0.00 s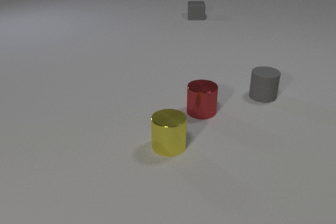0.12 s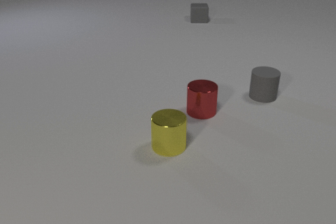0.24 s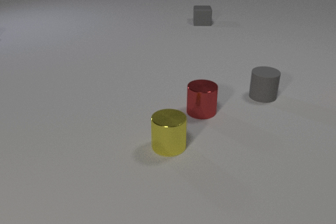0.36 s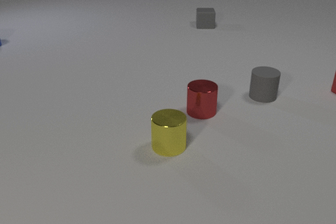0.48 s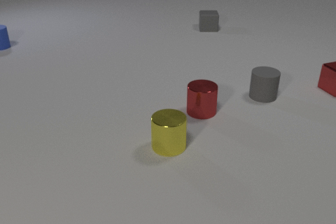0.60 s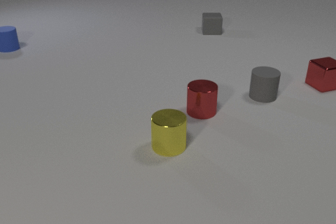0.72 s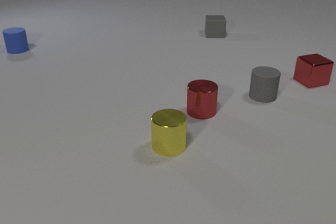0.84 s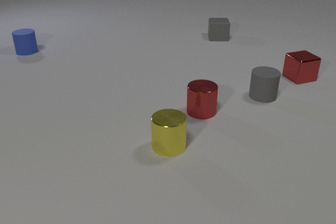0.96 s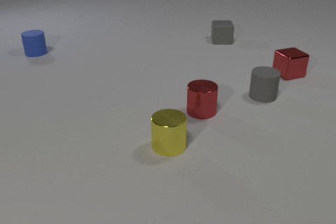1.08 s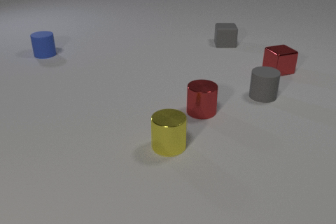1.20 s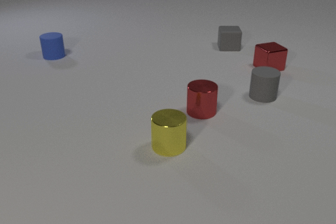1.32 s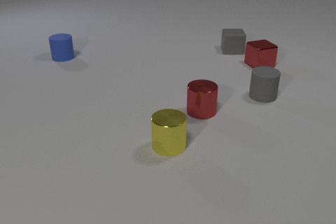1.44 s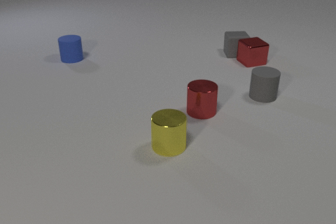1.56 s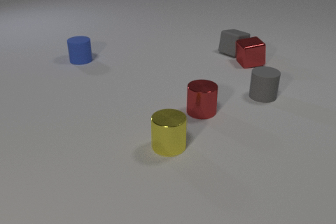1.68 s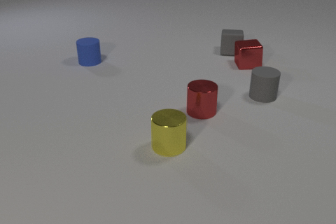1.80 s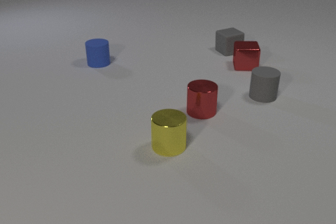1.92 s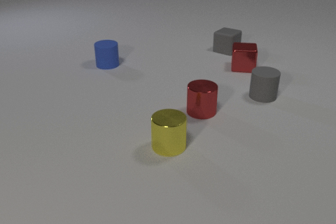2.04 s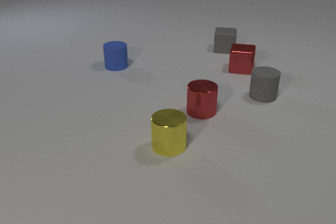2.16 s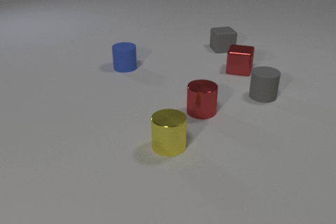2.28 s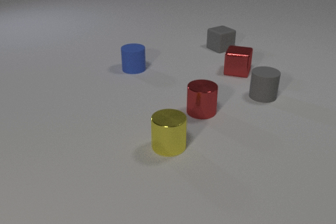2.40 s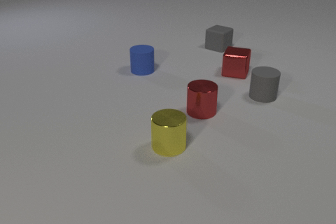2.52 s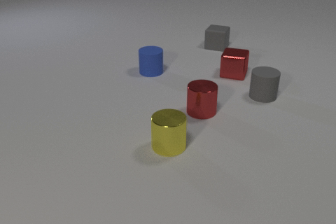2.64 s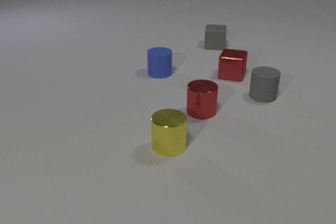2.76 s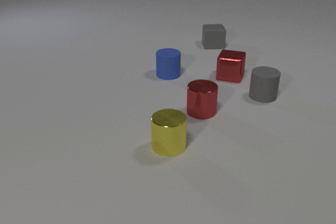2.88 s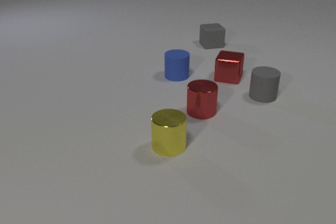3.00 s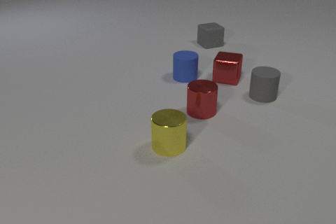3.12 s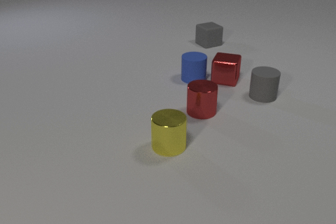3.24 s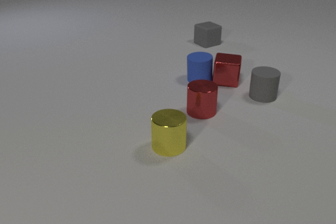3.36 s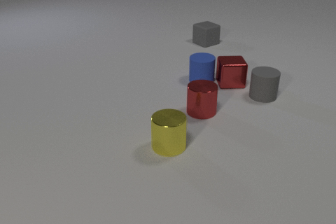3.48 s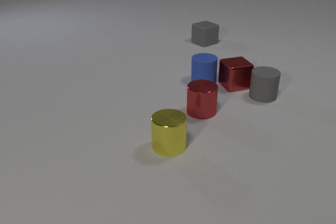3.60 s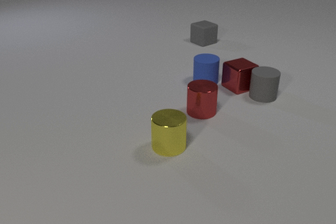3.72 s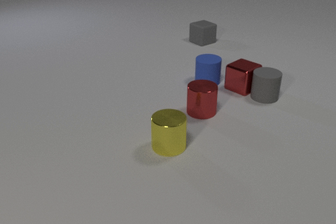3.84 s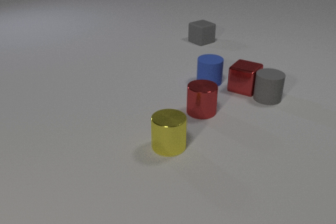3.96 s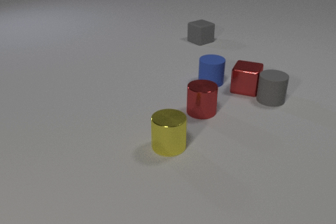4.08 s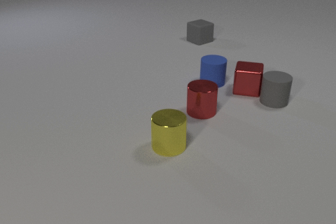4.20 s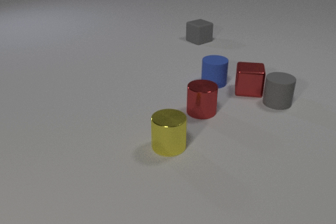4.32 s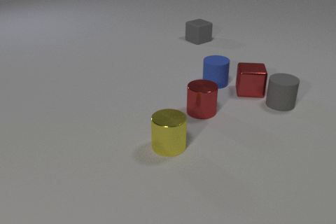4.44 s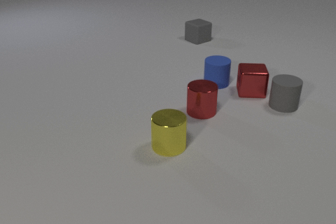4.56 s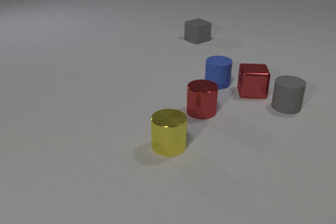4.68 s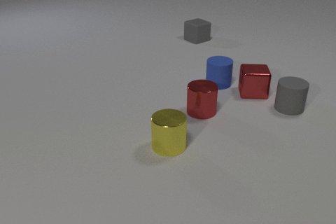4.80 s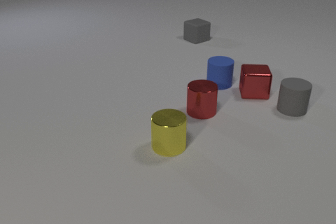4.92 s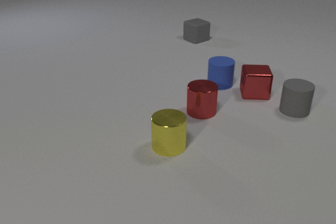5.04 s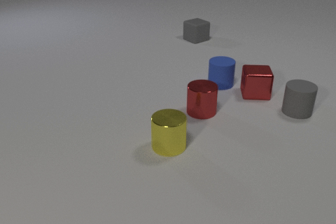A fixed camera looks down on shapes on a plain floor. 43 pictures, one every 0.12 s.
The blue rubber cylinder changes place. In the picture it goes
to the right.
0.00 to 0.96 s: The red metal cube comes in at the right edge, slides to the left and away from the camera. The gray rubber cube slides toward the camera. The blue rubber cylinder comes in at the left edge, slides to the right and toward the camera.
0.96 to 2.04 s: The red metal cube slides to the left, spins so that its near face slides to the left, clockwise seen from above. The gray rubber cube slides toward the camera. The blue rubber cylinder slides to the right and toward the camera. The red metal cube and the gray rubber cube collide.
2.04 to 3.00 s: The red metal cube slides toward the camera and to the left. The gray rubber cube slides to the left and away from the camera. The blue rubber cylinder slides to the right and toward the camera.
3.00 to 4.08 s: The red metal cube slides toward the camera and to the right, spins so that its near face slides to the right, counterclockwise seen from above. The gray rubber cube slides to the left and away from the camera. The blue rubber cylinder slides to the right. The gray rubber cylinder slides to the right and toward the camera. The red metal cube and the blue rubber cylinder collide. The red metal cube and the gray rubber cylinder collide.
4.08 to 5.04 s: The red metal cube slides to the right and toward the camera. The gray rubber cube moves, and ends about where it began. The blue rubber cylinder slides to the right. The gray rubber cylinder slides to the right and toward the camera.
Are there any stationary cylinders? yes.
What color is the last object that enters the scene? blue.
How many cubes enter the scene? 1.
